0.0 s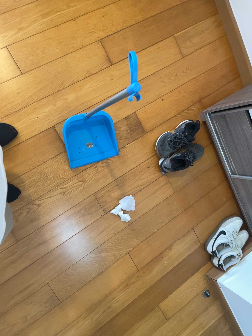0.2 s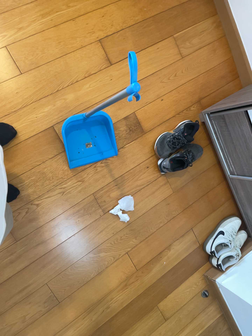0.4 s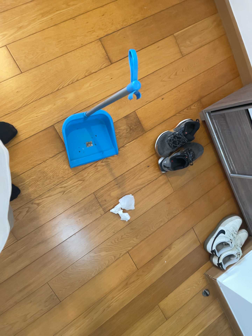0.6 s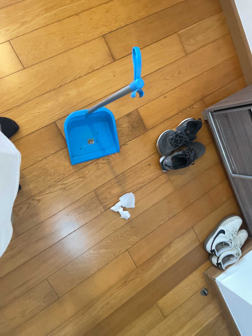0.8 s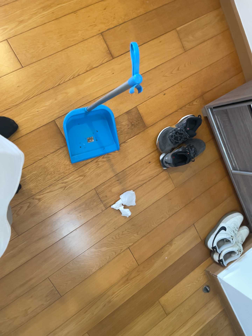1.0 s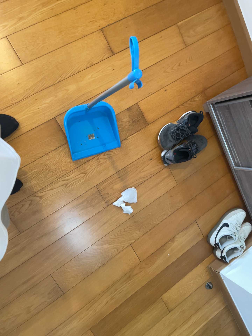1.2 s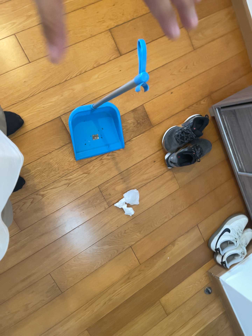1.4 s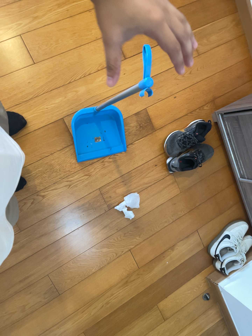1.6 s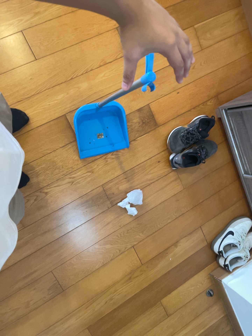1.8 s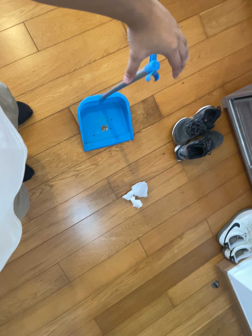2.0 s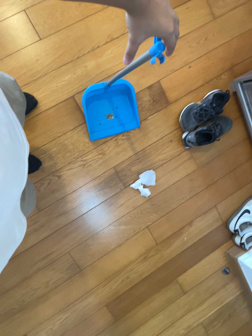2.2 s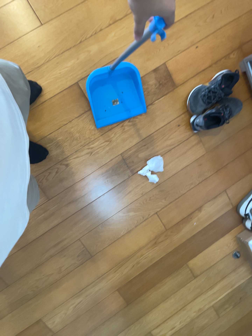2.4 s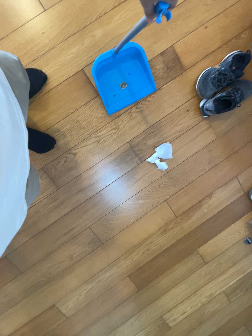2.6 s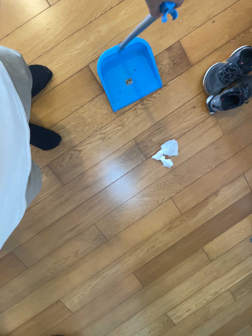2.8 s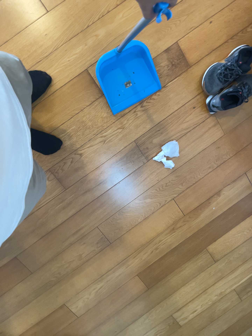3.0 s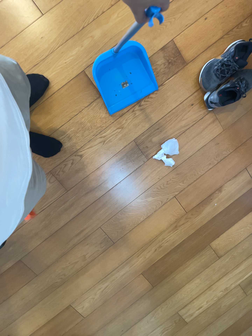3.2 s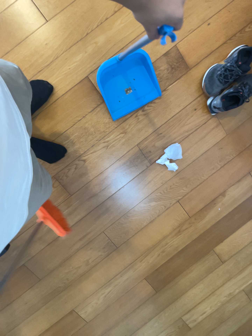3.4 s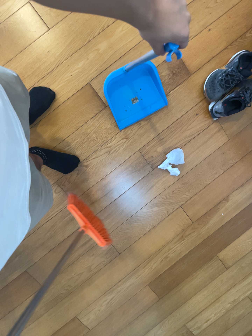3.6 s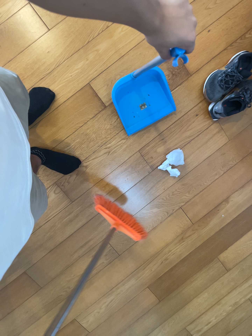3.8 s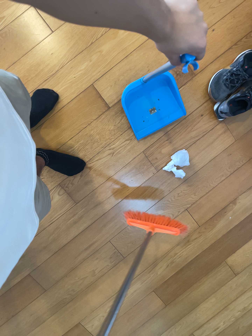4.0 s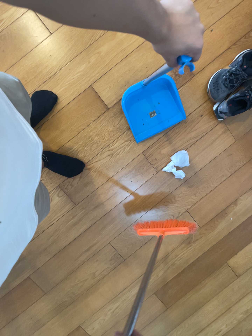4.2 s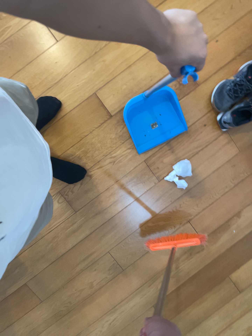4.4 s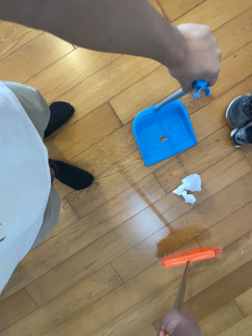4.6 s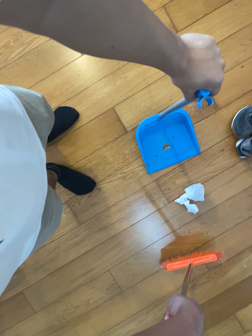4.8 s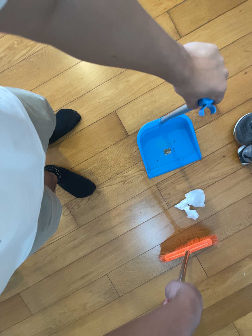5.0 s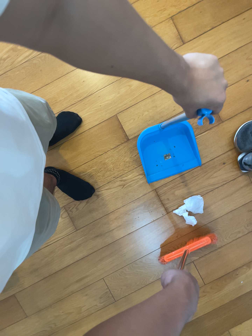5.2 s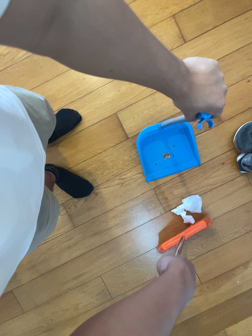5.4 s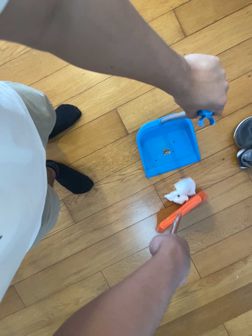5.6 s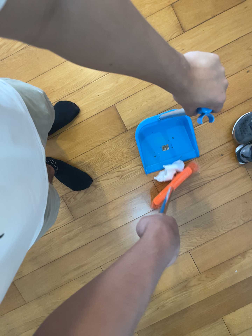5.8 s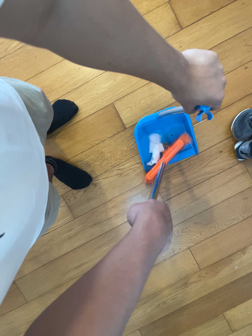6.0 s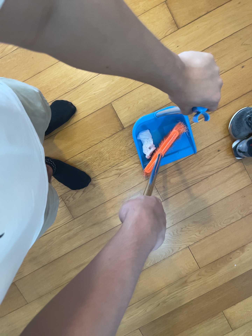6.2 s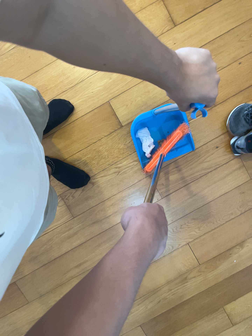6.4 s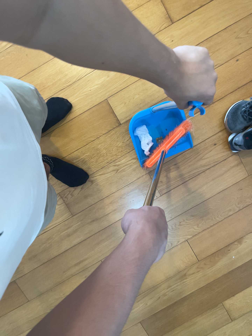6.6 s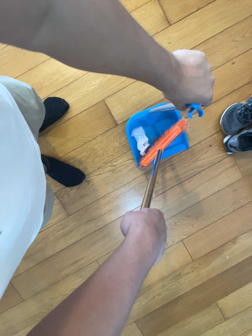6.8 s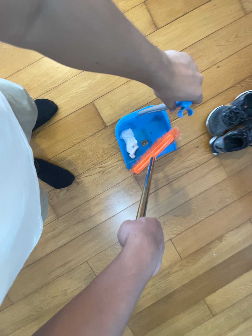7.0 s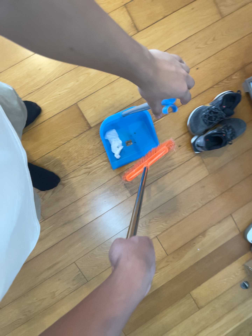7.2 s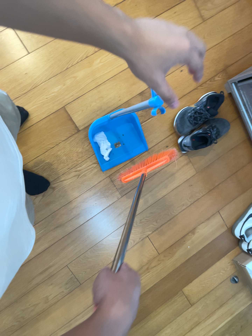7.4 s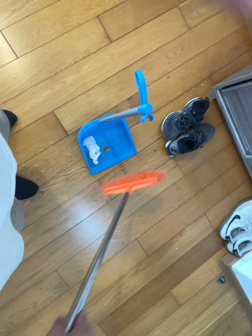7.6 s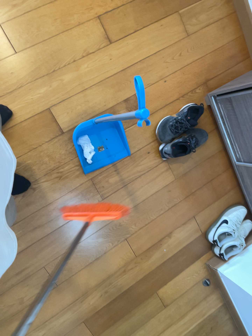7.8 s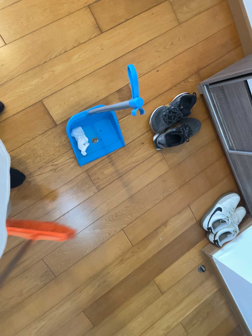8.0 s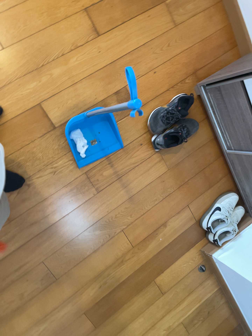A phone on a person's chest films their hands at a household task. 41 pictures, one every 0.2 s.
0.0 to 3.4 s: The camera swings to its left by about 15 degrees, and the scene slides to the right. It travels forward, about 7 cm, so what stands in front looms larger. Its aim tips toward the bottom of its view by about 10 degrees, and the scene shifts upward.
3.4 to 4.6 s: The camera travels to its right and forward, about 12 cm. Its aim tips toward the top of its view by about 10 degrees.
4.6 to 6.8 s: The camera shifts only a little, or ends up much as it began.
6.8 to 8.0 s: The scene slides to the left, as the camera pans about 15 degrees to its right. It travels backward, about 9 cm, so what stands in front gets smaller.
The film runs forward here.
